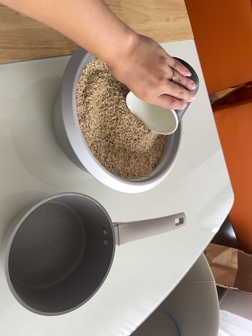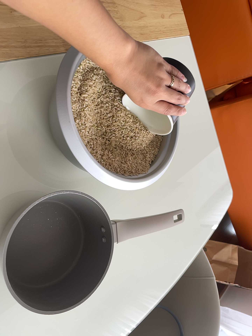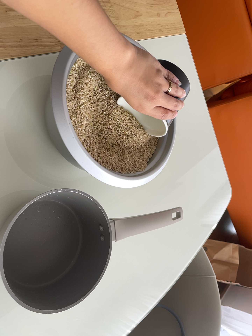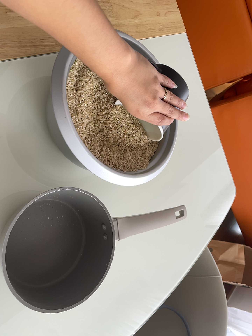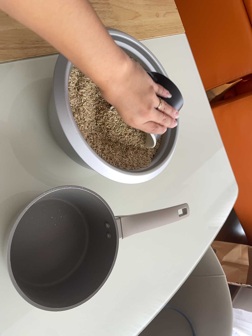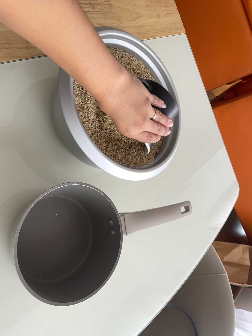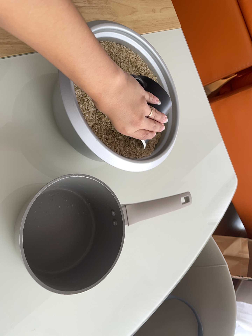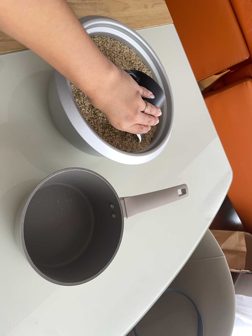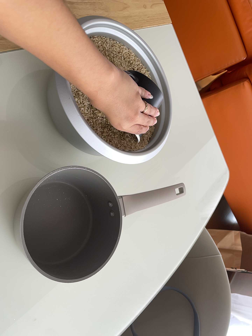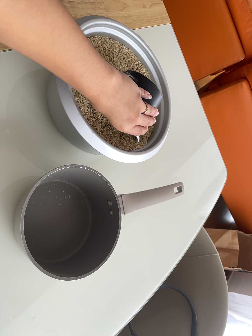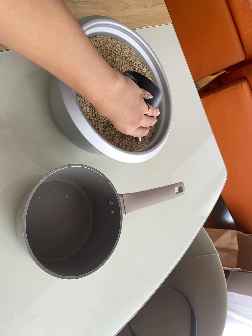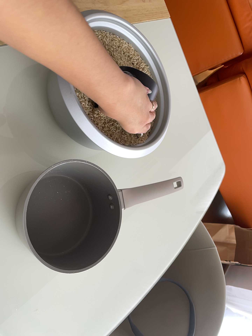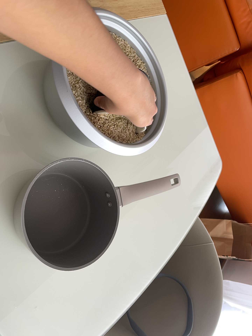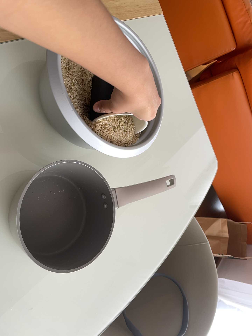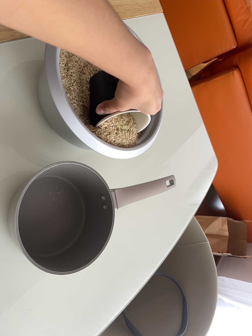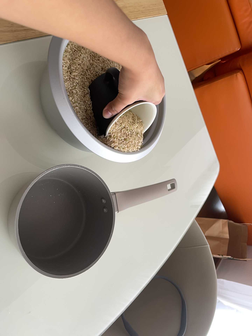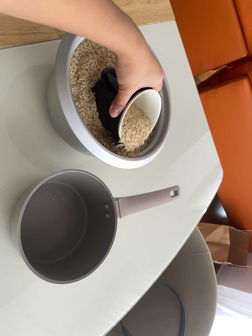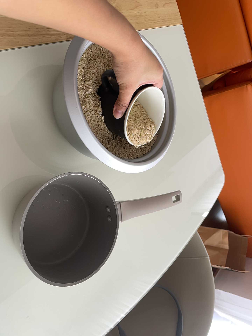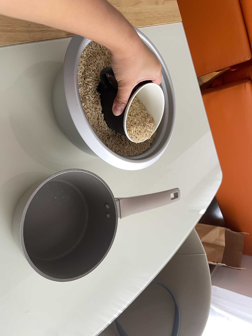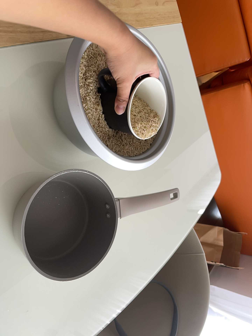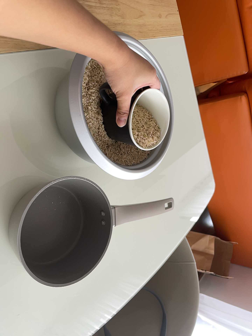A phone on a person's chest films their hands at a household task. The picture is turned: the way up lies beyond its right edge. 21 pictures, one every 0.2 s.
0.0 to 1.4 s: The camera travels toward the bottom of its view, about 6 cm, so close, fixed things drift upward.
1.4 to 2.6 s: The camera shifts only a little, or ends up much as it began.
2.6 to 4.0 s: The camera rolls about its line of sight by about 10 degrees, and the scene rotates clockwise.
The film runs forward here.
